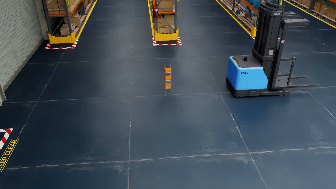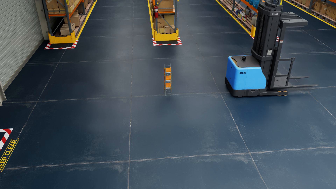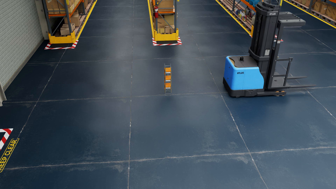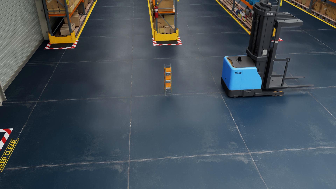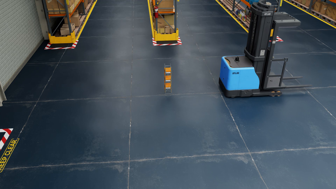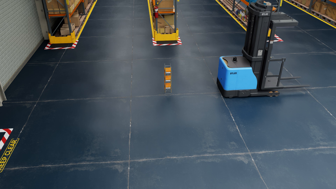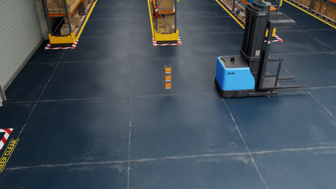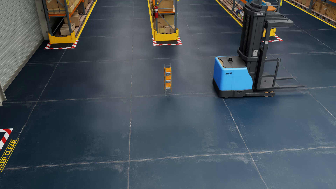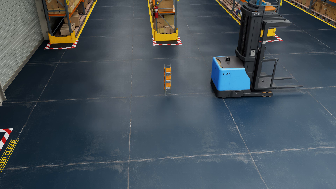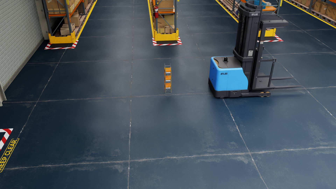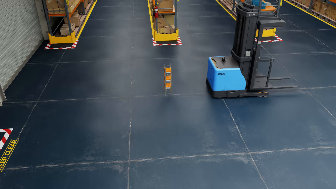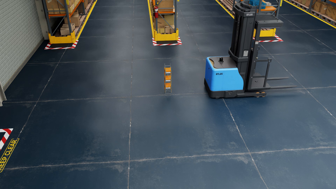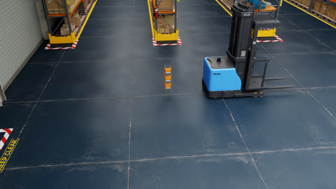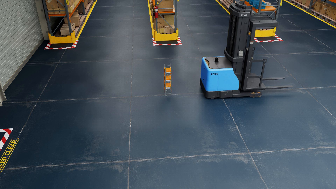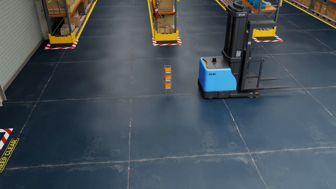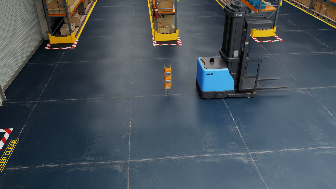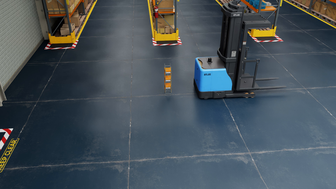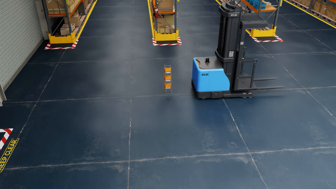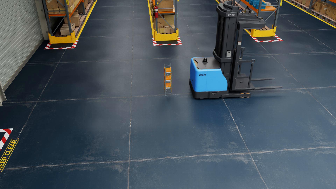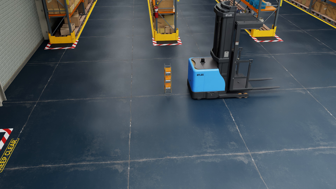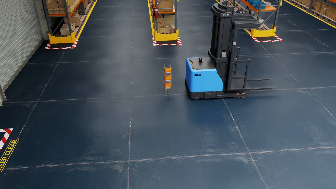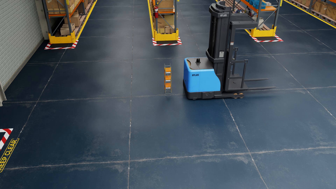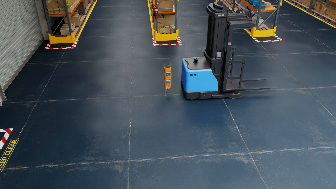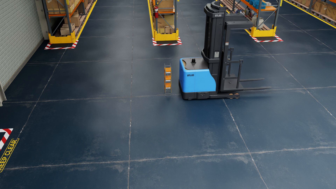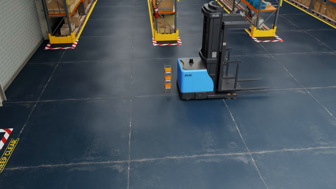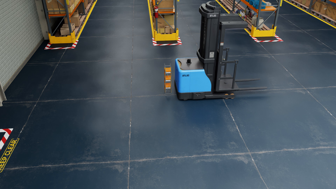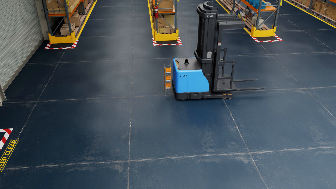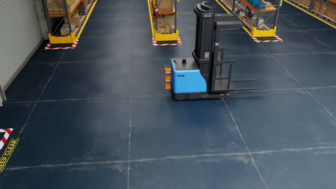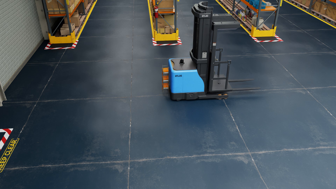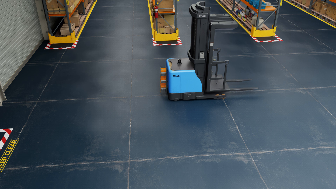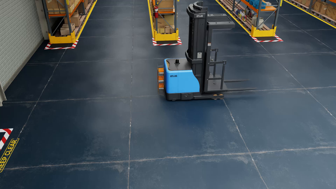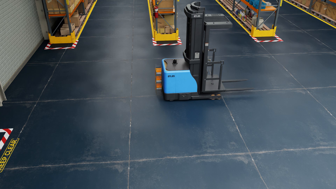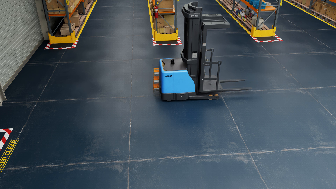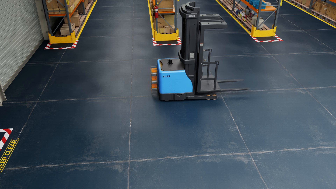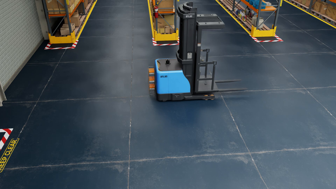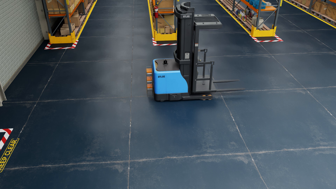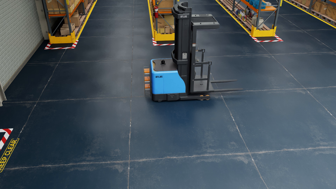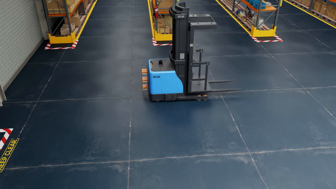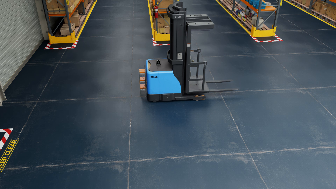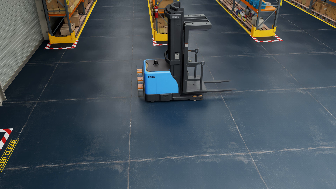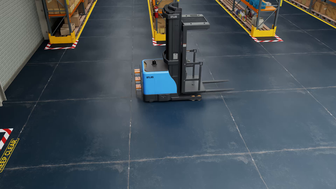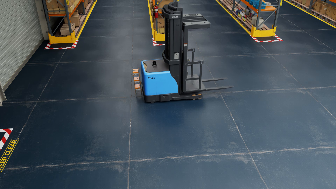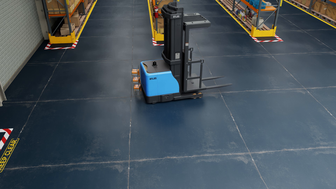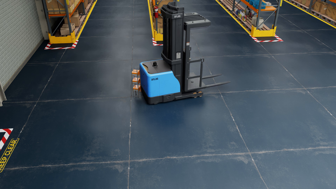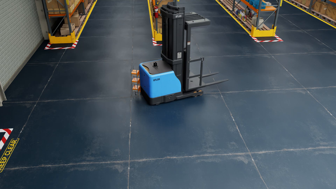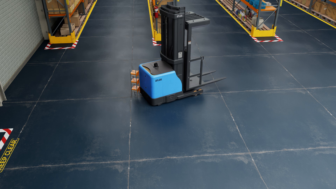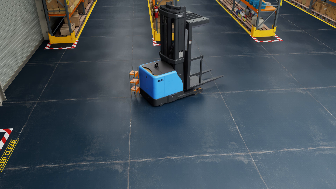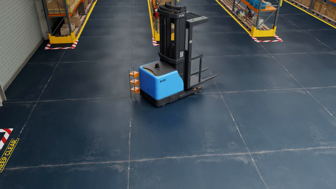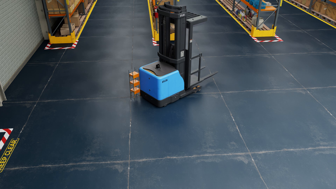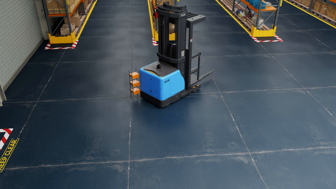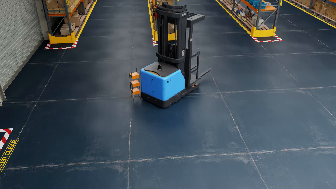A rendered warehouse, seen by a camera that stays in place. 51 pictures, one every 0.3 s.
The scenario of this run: A forklift runs into an object in its way.
